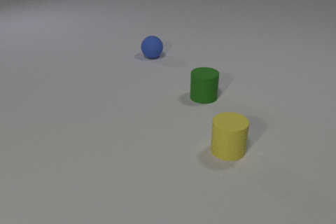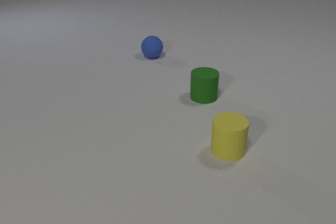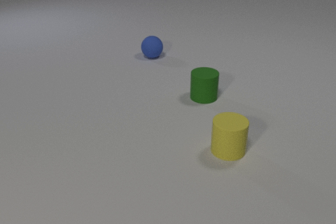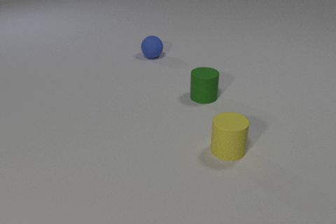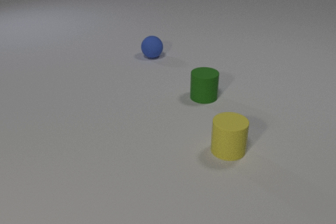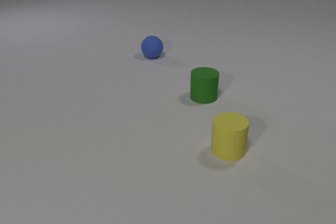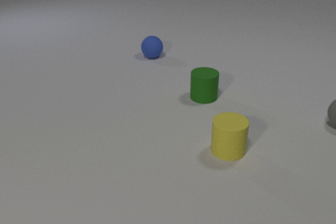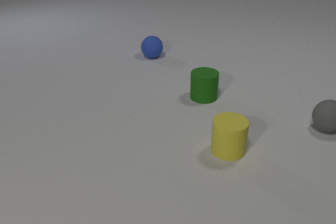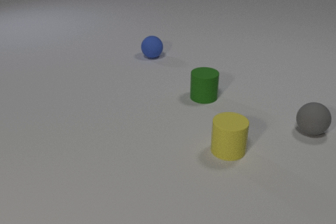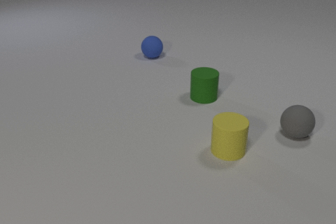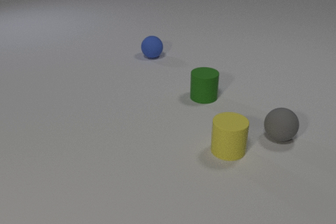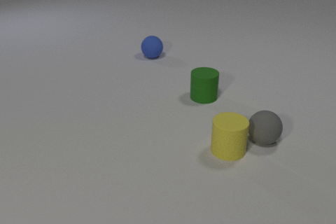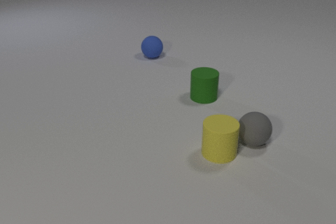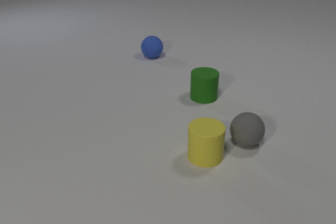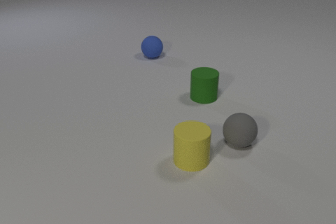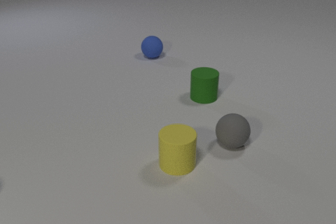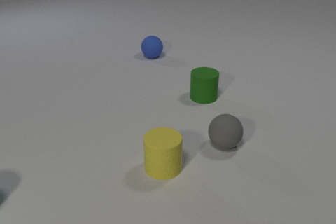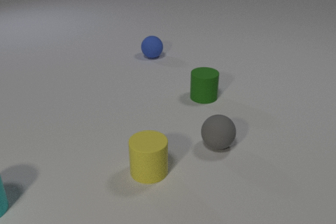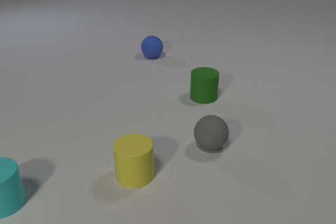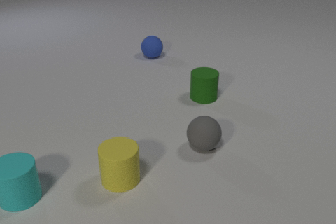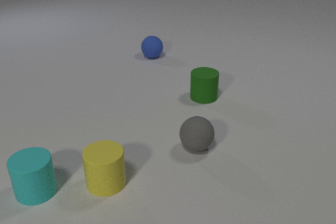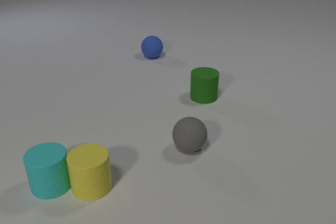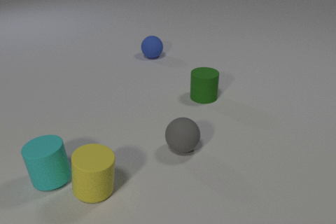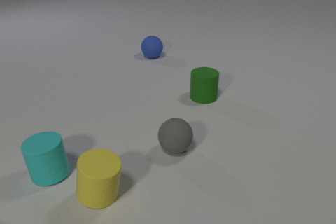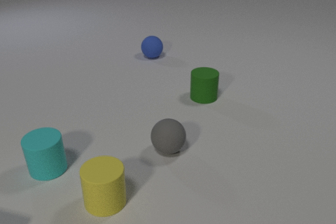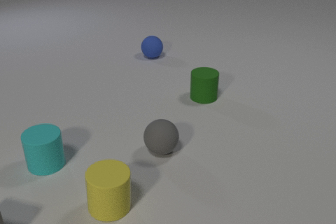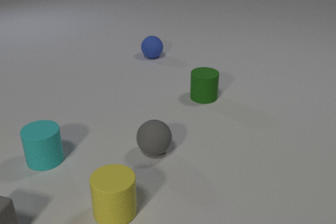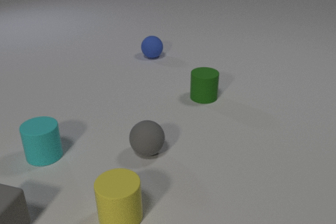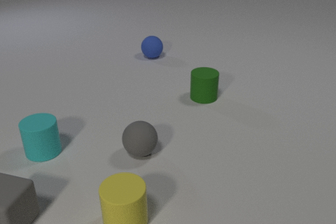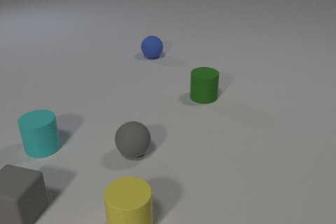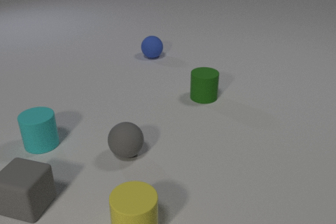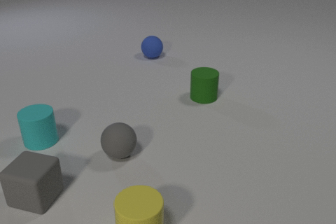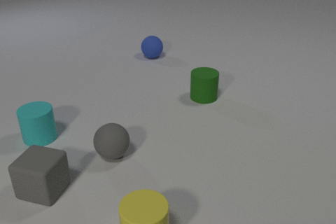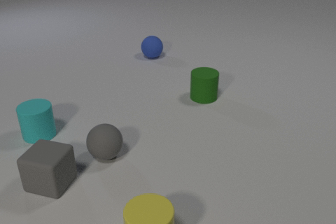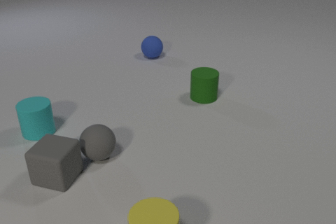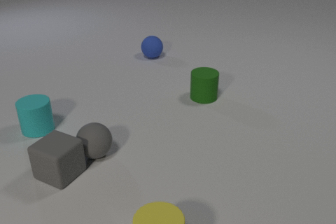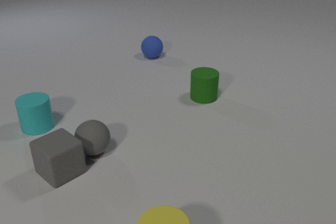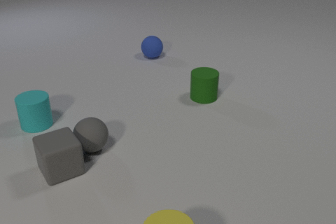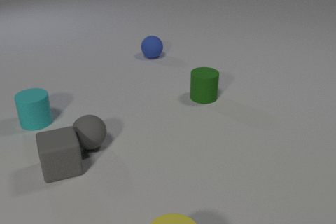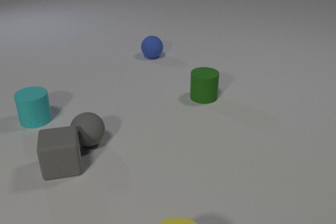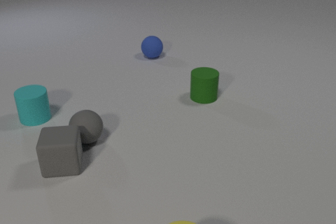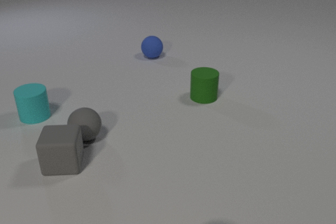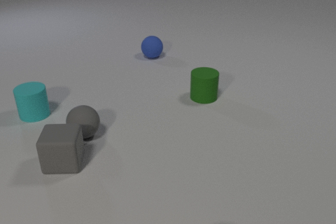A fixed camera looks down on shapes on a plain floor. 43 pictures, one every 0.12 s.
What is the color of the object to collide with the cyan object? yellow.
How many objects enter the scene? 3.
What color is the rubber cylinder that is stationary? green.
0.00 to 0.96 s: The gray rubber sphere comes in at the right edge, rolls to the left and toward the camera.
0.96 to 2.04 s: The gray rubber sphere rolls to the left and toward the camera. The yellow rubber cylinder slides to the left and toward the camera. The cyan rubber cylinder comes in at the left edge. The gray rubber sphere and the yellow rubber cylinder collide.
2.04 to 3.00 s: The gray rubber sphere rolls to the left. The yellow rubber cylinder slides toward the camera and to the left. The cyan rubber cylinder slides to the right and away from the camera. The yellow rubber cylinder and the cyan rubber cylinder collide.
3.00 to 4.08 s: The gray rubber sphere rolls to the left. The yellow rubber cylinder slides toward the camera and to the right. The gray rubber cube slides to the right and away from the camera. The cyan rubber cylinder slides away from the camera.
4.08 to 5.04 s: The gray rubber sphere rolls away from the camera. The yellow rubber cylinder slides toward the camera and to the right, leaves at the bottom edge. The gray rubber cube slides away from the camera, spins clockwise seen from above by about 75 degrees, its near face sliding to the left. The cyan rubber cylinder slides away from the camera. The gray rubber sphere and the gray rubber cube collide.
